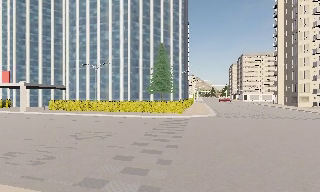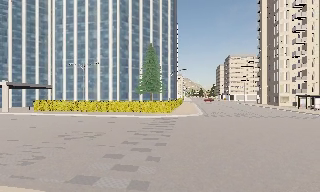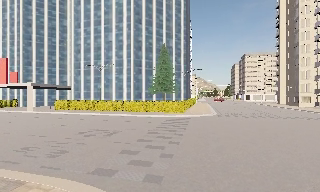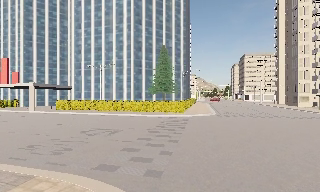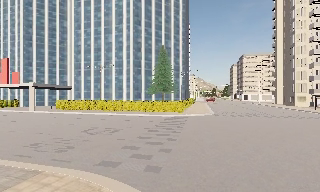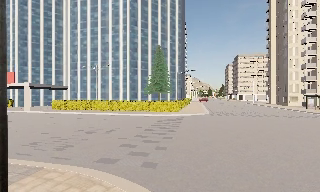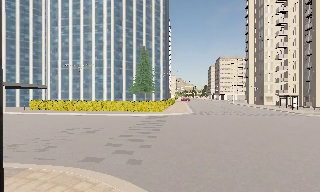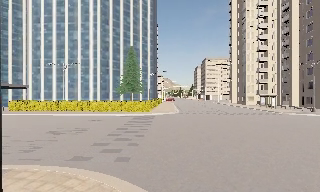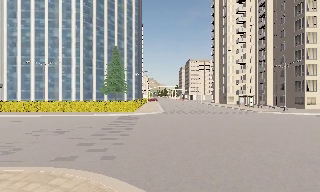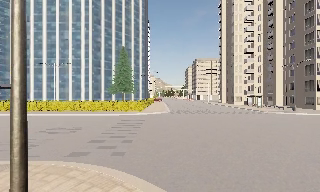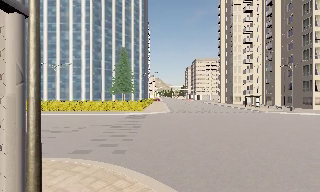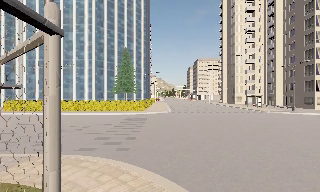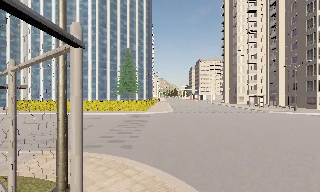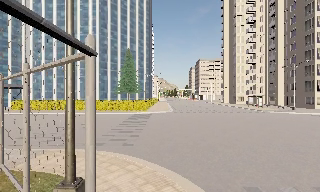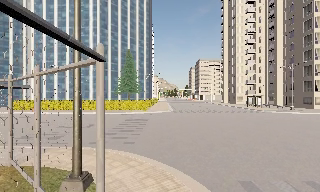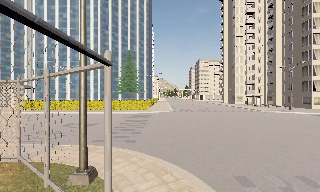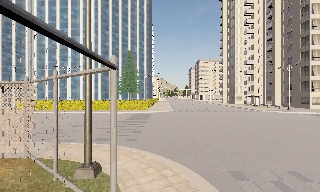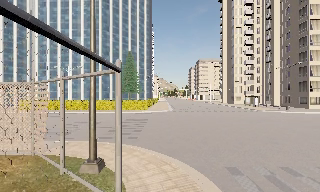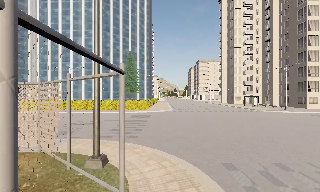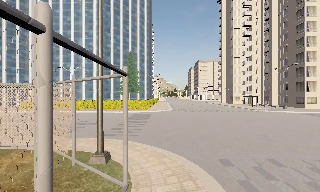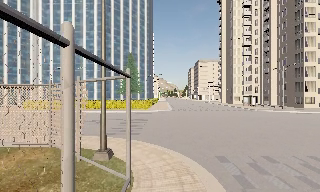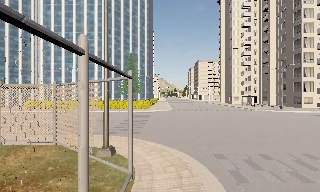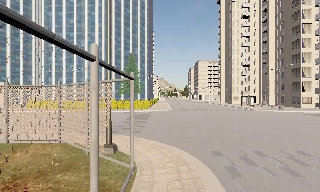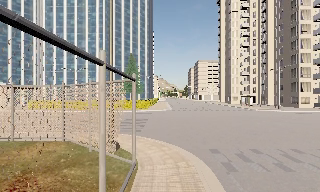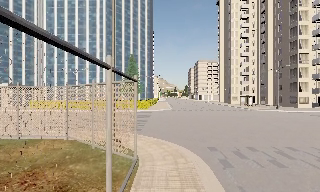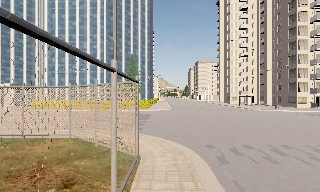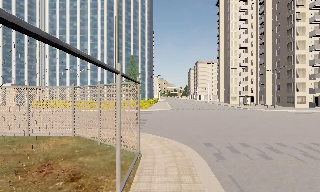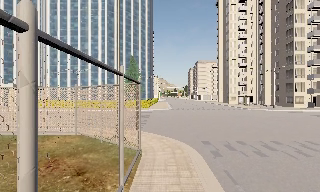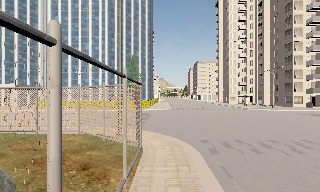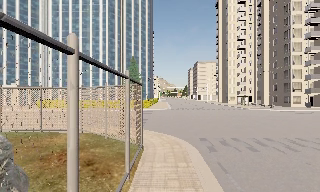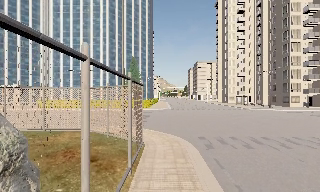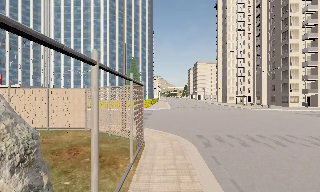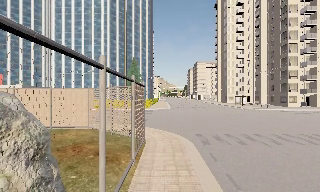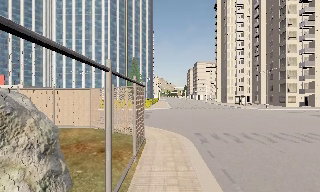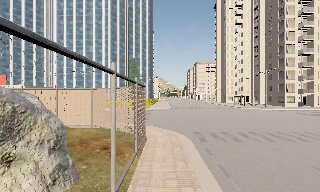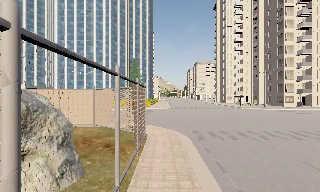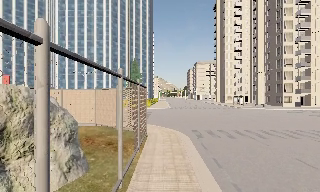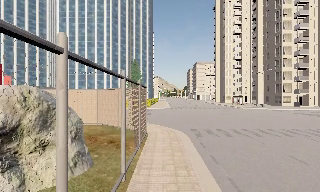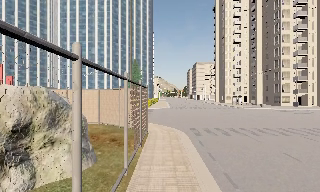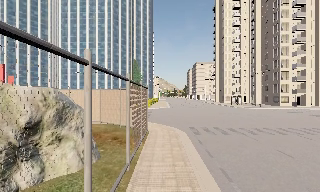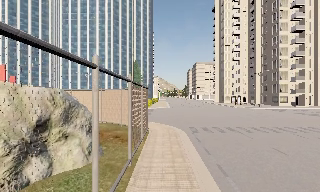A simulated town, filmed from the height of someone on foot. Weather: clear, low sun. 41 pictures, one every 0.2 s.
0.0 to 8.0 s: The camera pans to its right, which is clockwise from overhead, by about 15 degrees. It travels backward, about 14 m, so what stands in front gets smaller.
The film runs backward here.
